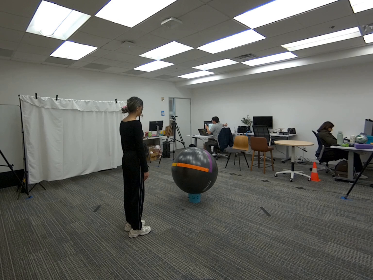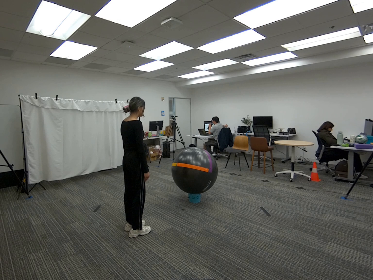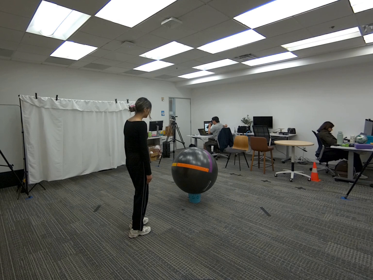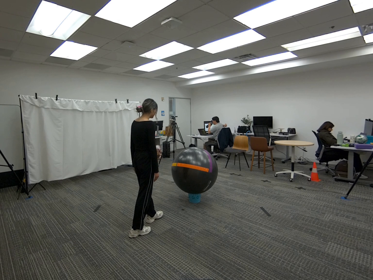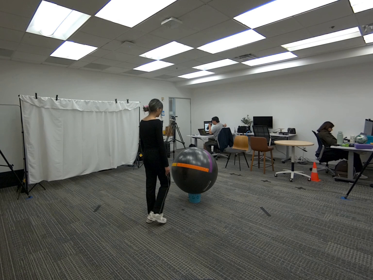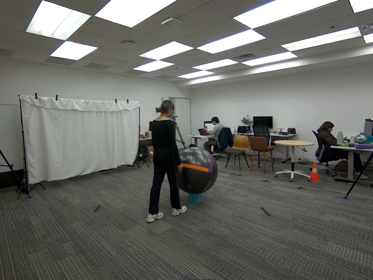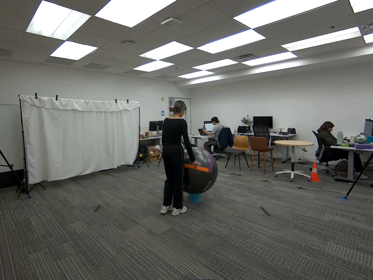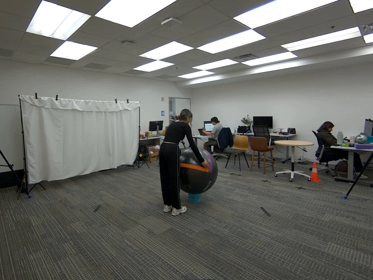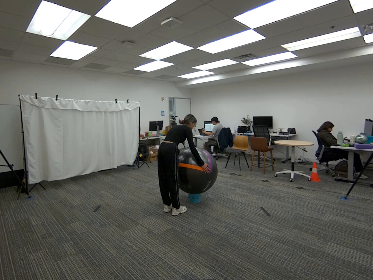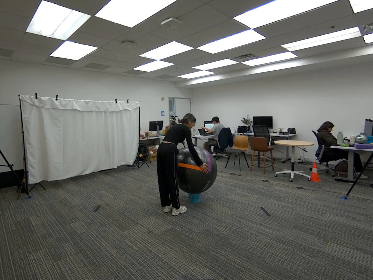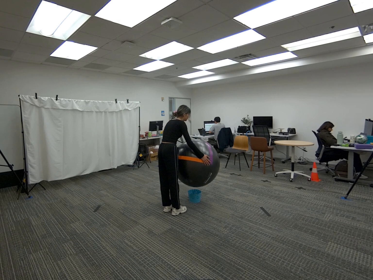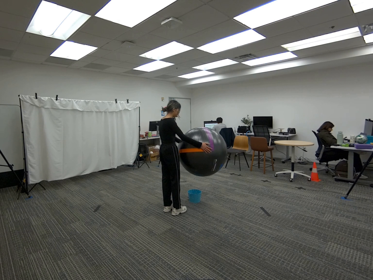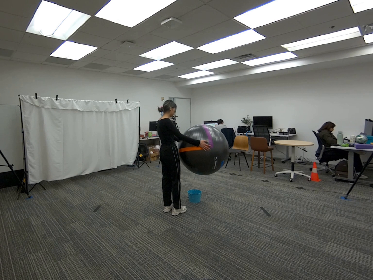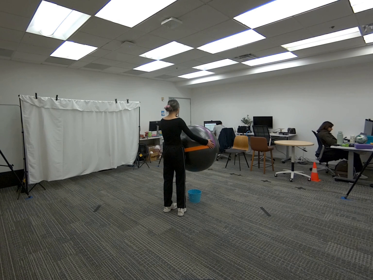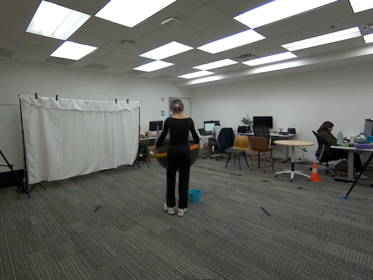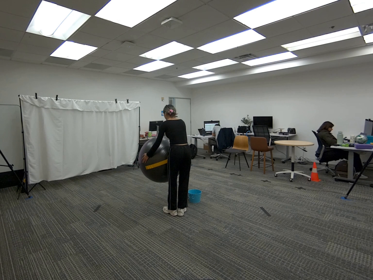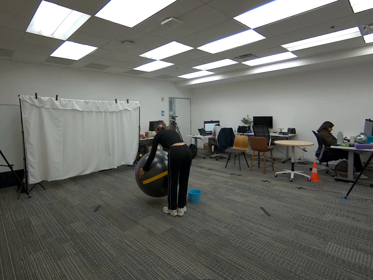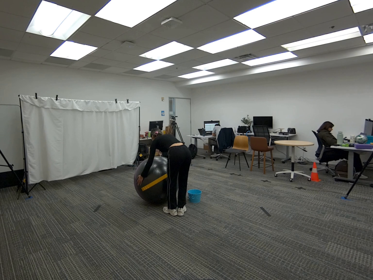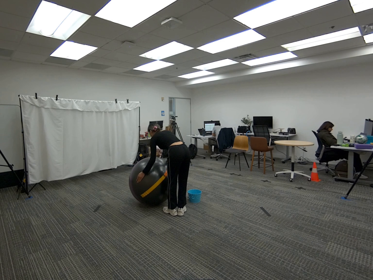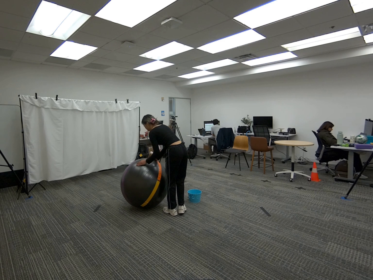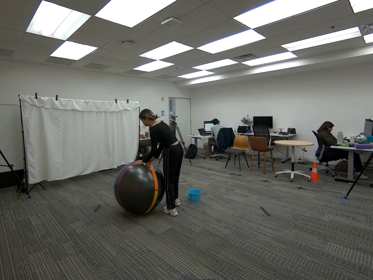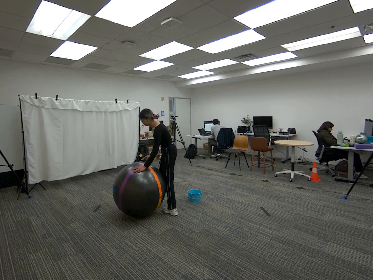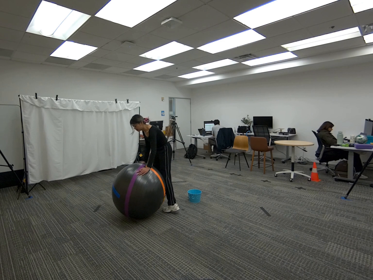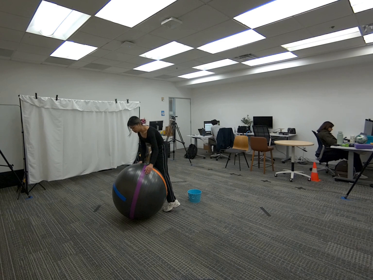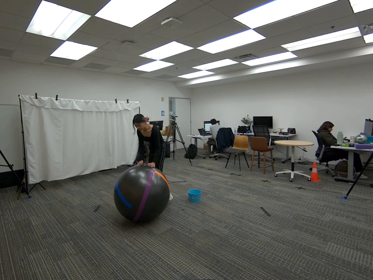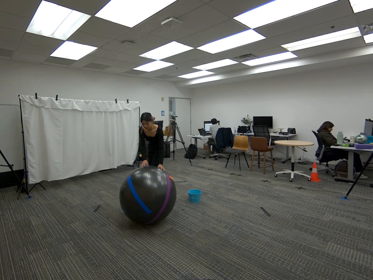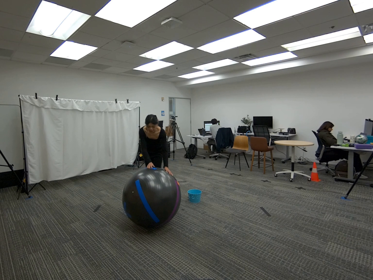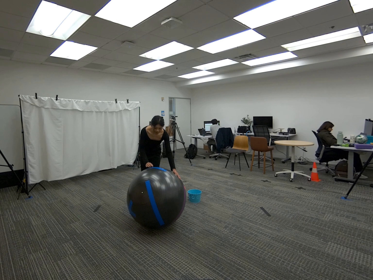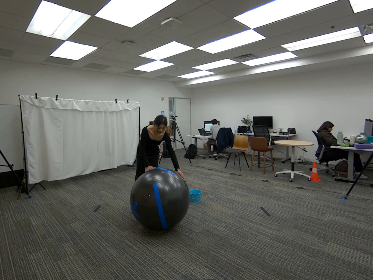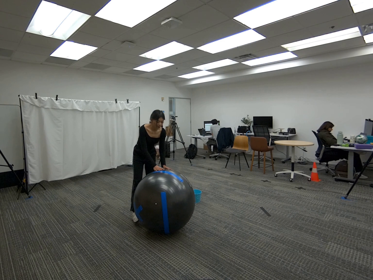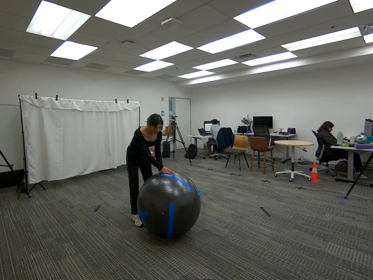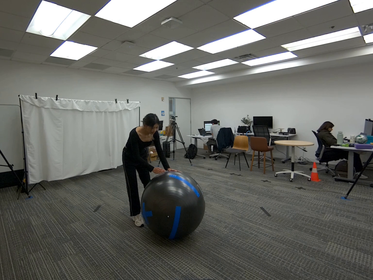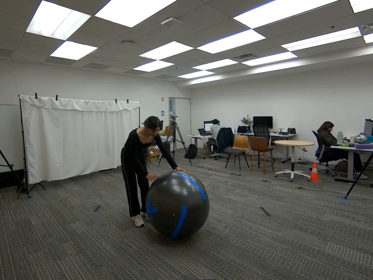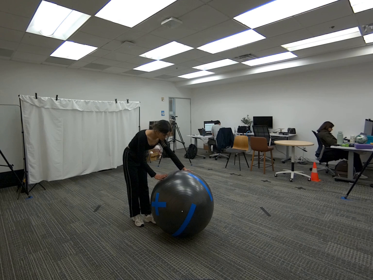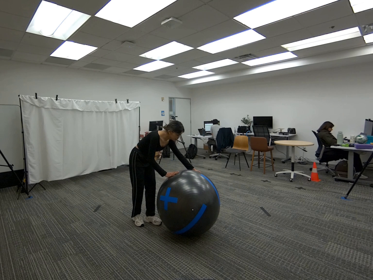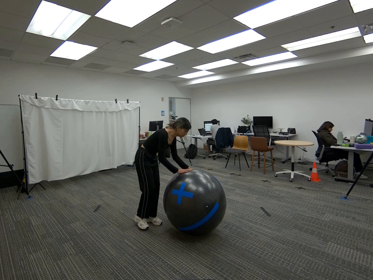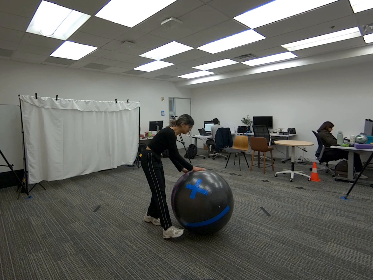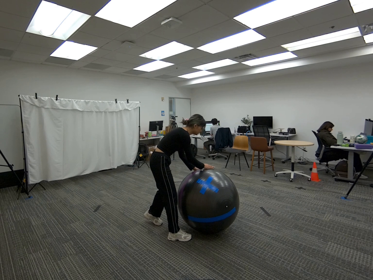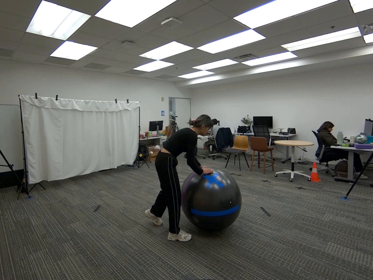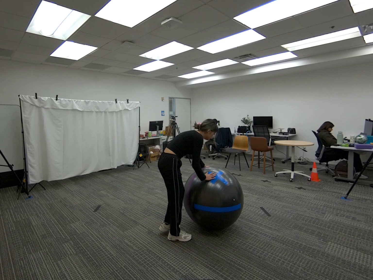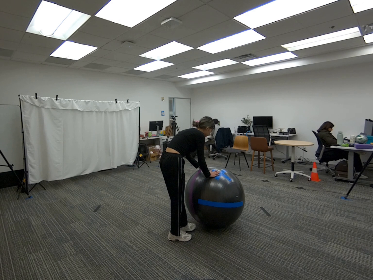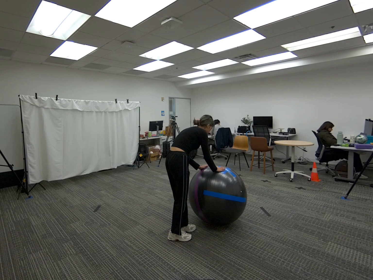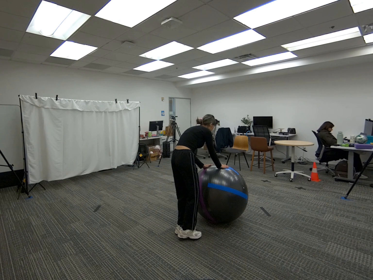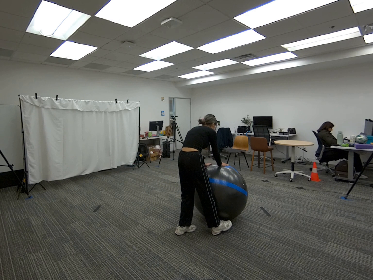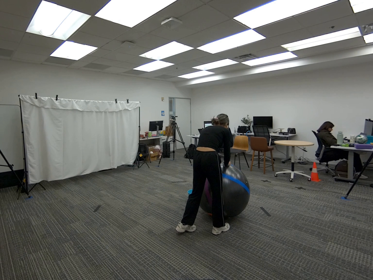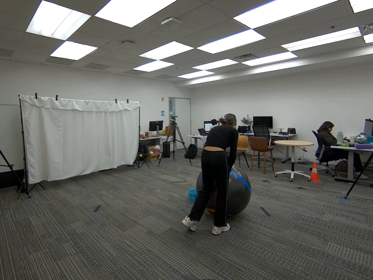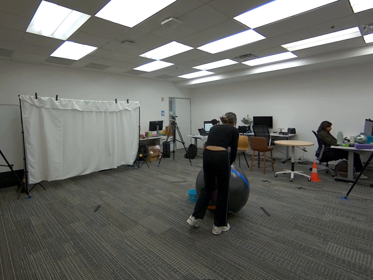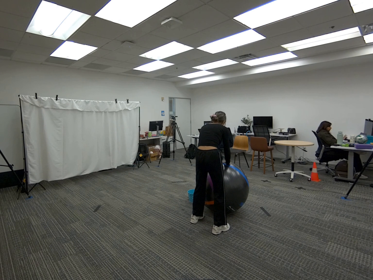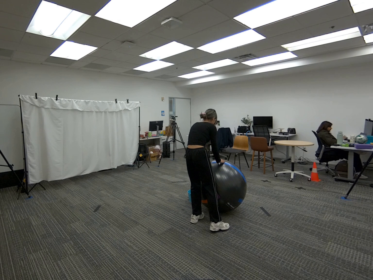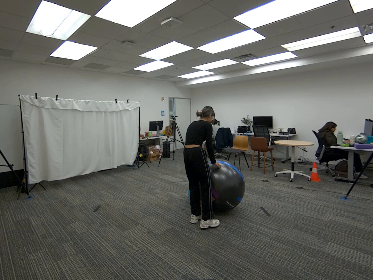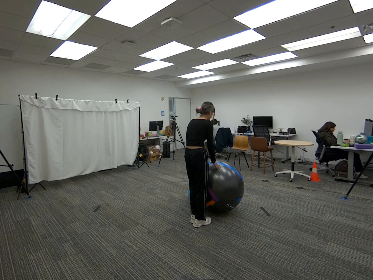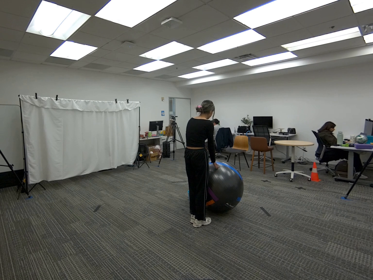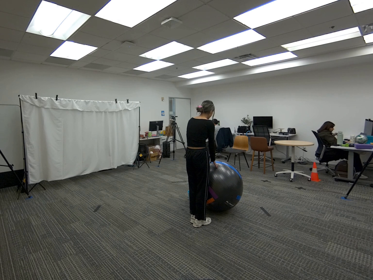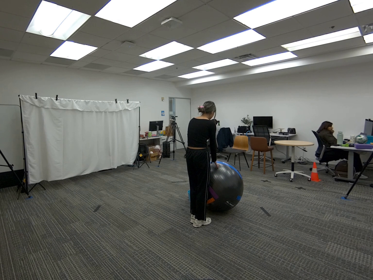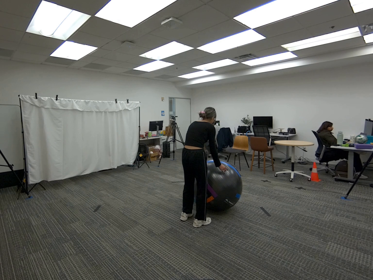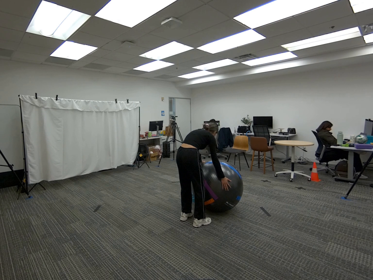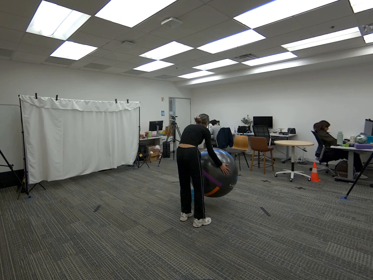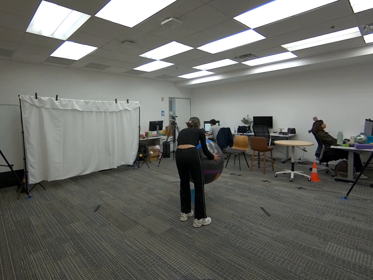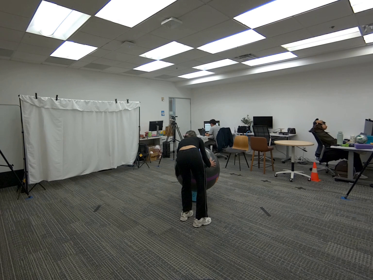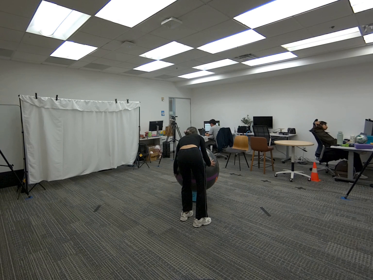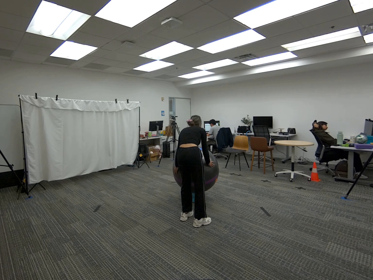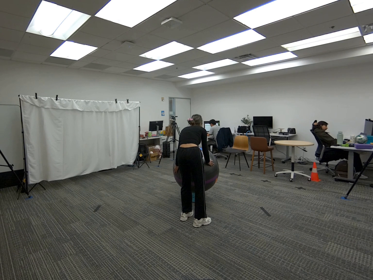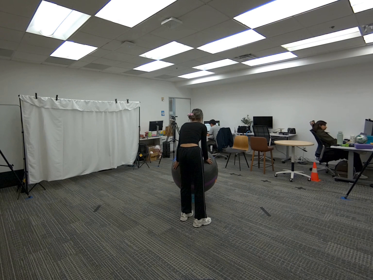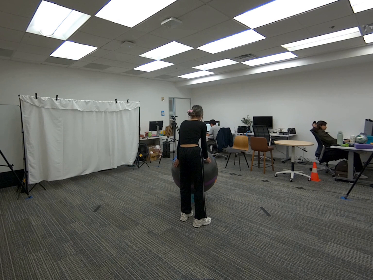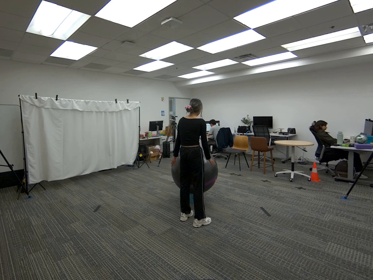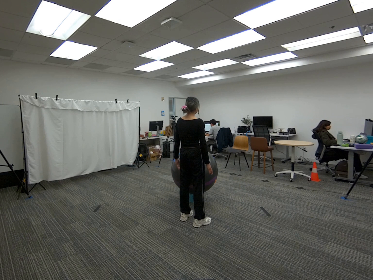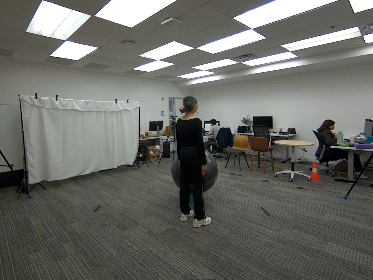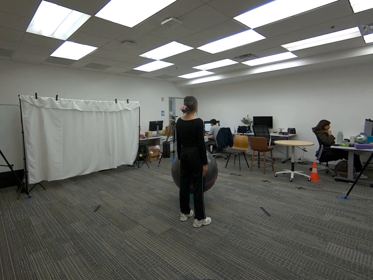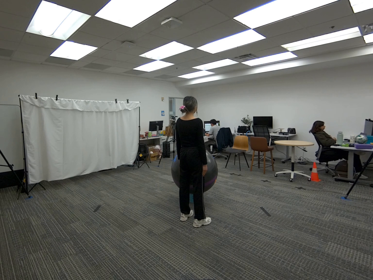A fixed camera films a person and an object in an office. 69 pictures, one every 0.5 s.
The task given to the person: Walk over to the yoga ball and using both hands roll around the bounding area.
